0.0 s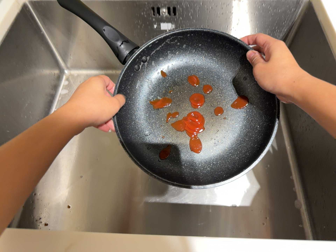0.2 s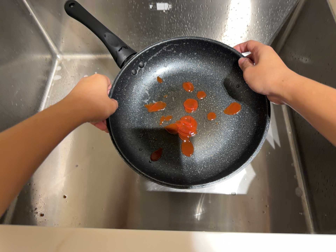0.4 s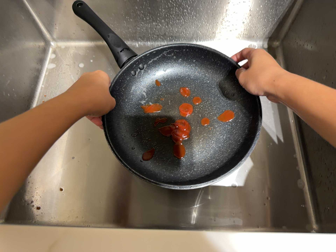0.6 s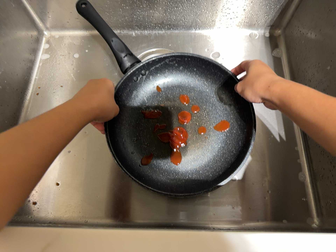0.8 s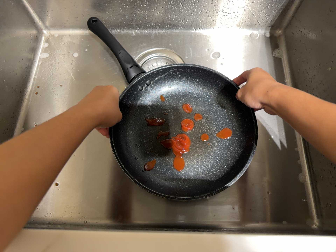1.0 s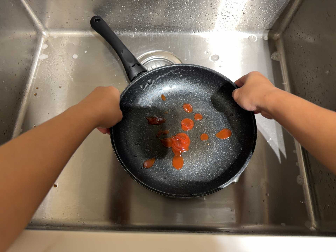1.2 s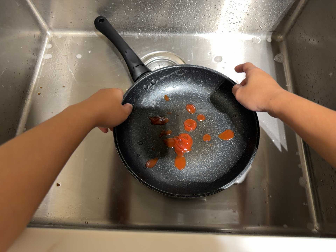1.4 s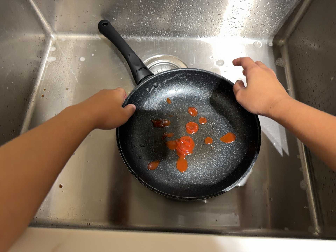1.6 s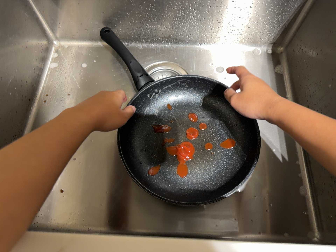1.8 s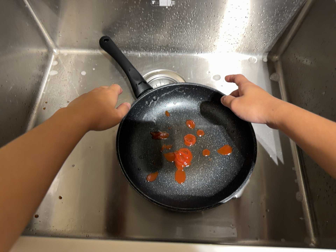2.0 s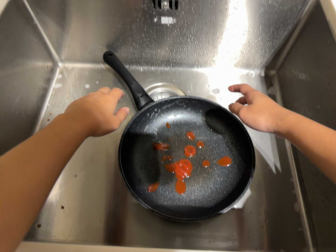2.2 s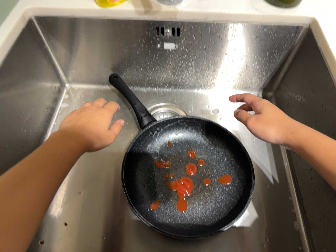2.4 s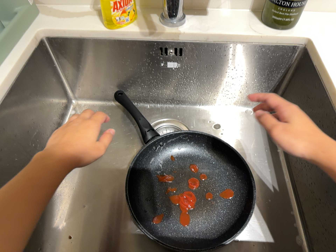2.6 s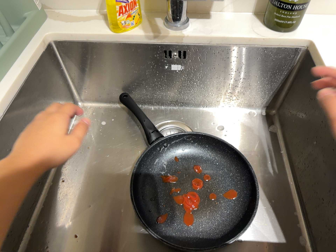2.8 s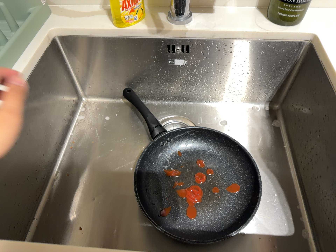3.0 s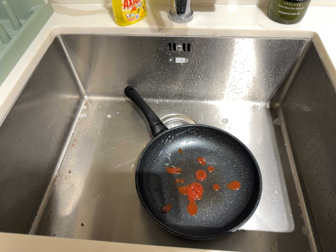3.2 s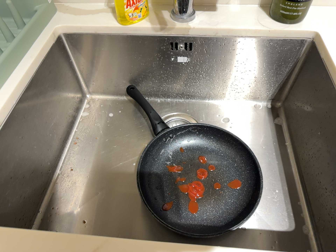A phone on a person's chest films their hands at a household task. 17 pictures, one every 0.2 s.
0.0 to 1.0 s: The camera travels forward, about 5 cm, so what stands in front looms larger. Its aim tips toward the bottom of its view by about 10 degrees, and the scene shifts upward.
1.0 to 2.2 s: The camera travels backward, about 5 cm, so what stands in front gets smaller. Its aim tips toward the top of its view by about 10 degrees, and the scene shifts downward.
2.2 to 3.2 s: The camera shifts only a little, or ends up much as it began.
The film runs backward here.
